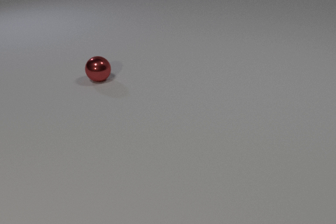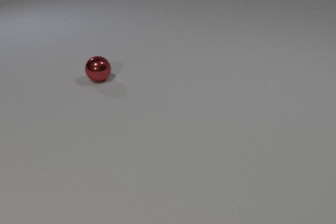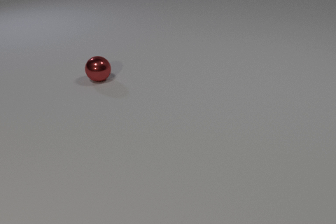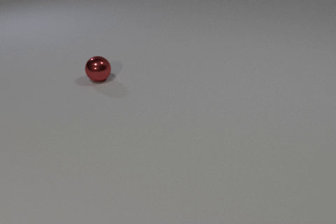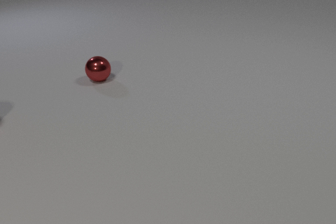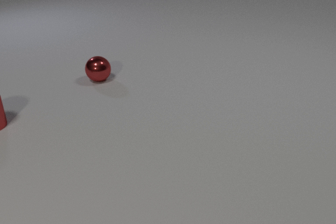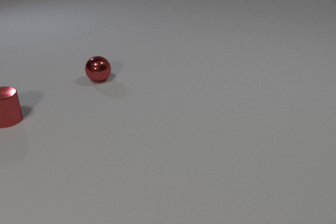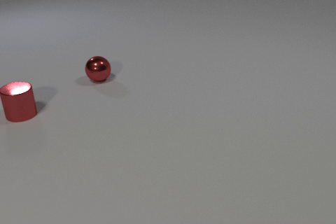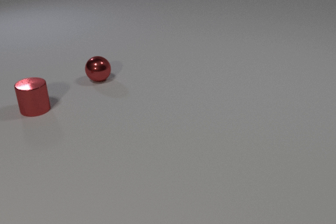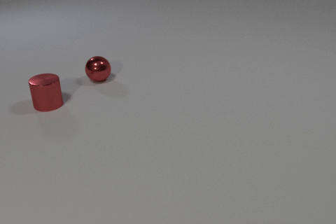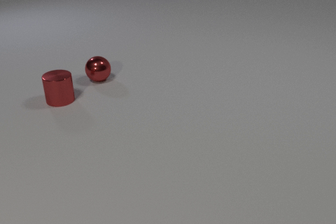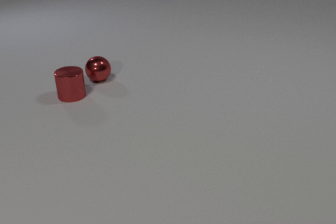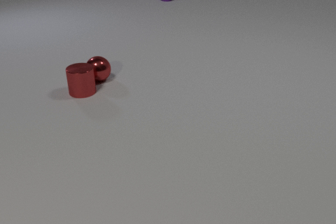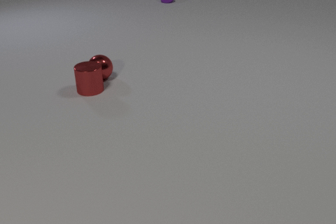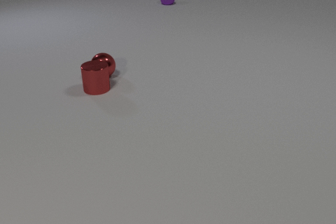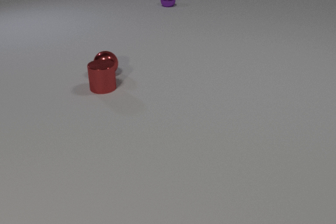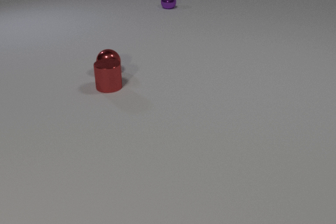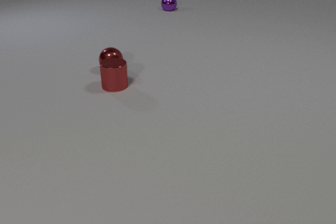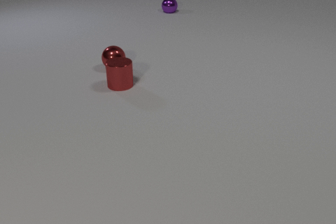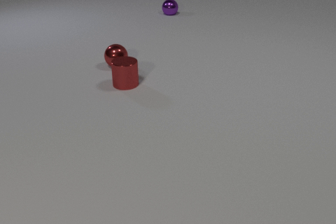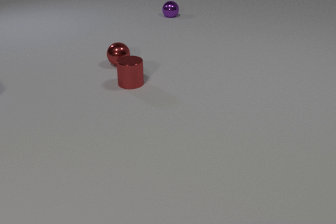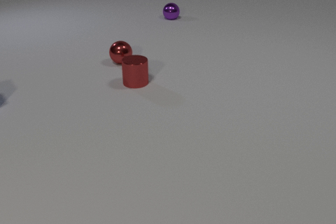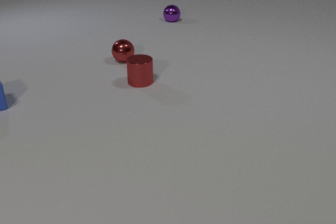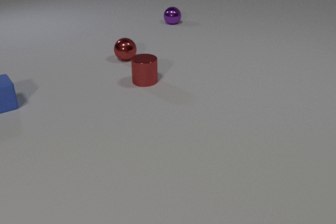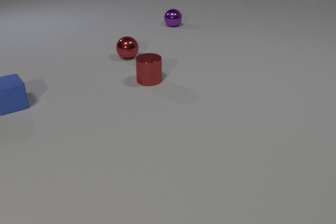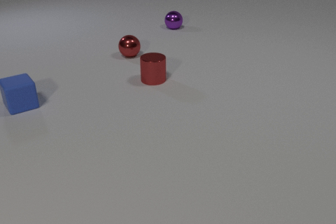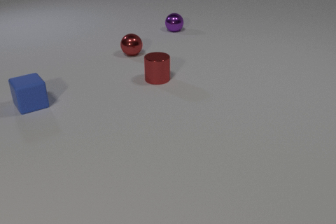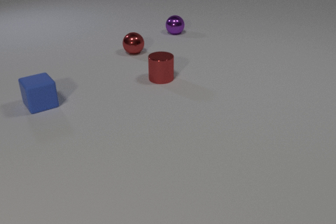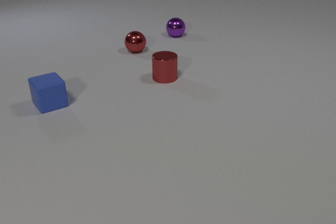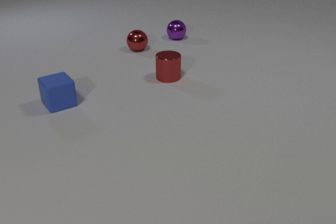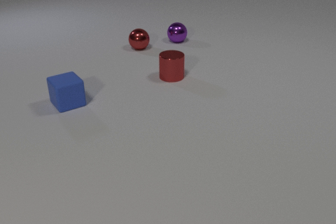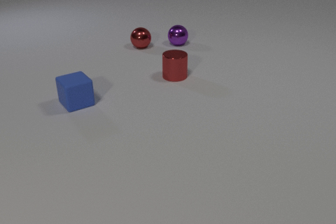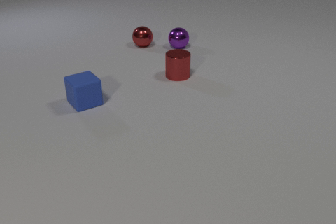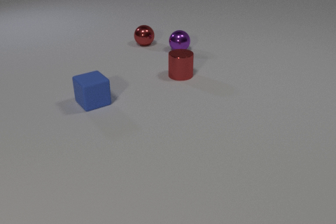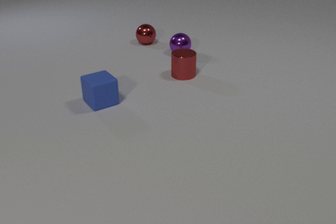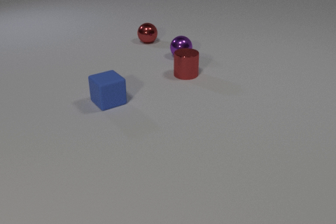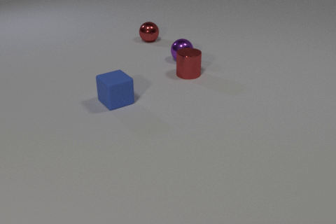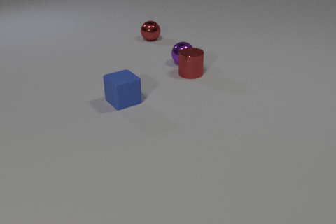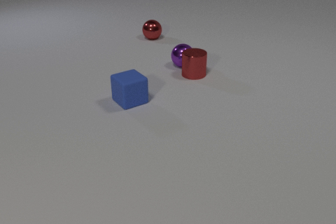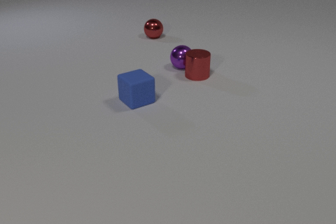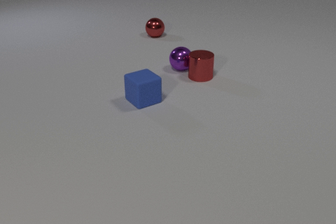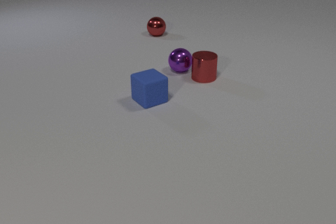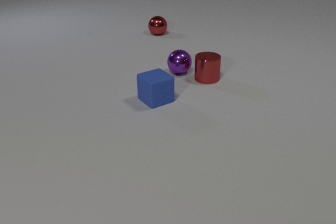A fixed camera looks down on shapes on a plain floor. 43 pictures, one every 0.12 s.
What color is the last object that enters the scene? blue.
Are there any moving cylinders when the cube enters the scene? yes.
What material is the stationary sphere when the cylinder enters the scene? metal.
0.00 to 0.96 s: The red metal cylinder comes in at the left edge, slides to the right.
0.96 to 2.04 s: The red metal cylinder slides to the right and away from the camera. The red metal sphere rolls away from the camera and to the right. The purple metal sphere comes in at the top edge, rolls toward the camera. The red metal cylinder and the red metal sphere collide.
2.04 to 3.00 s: The red metal cylinder slides to the right. The red metal sphere rolls away from the camera and to the right. The purple metal sphere rolls toward the camera. The blue rubber cube comes in at the left edge, slides to the right.
3.00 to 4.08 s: The red metal cylinder slides to the right. The red metal sphere rolls away from the camera and to the right. The purple metal sphere rolls toward the camera. The blue rubber cube slides to the right.
4.08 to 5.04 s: The red metal cylinder slides to the right. The red metal sphere rolls away from the camera and to the right. The purple metal sphere rolls toward the camera. The blue rubber cube slides to the right. The red metal cylinder and the purple metal sphere collide.
